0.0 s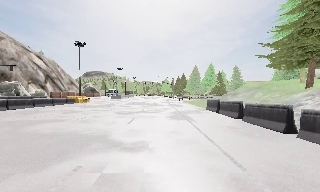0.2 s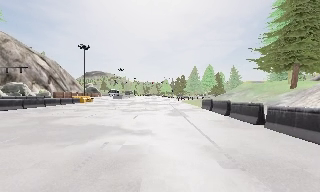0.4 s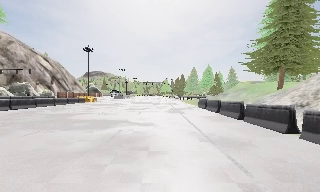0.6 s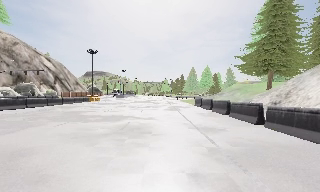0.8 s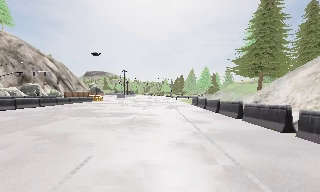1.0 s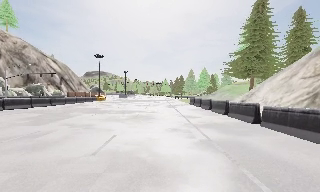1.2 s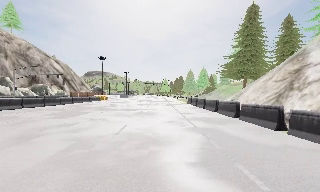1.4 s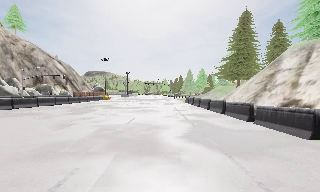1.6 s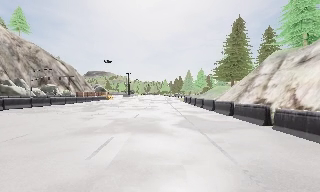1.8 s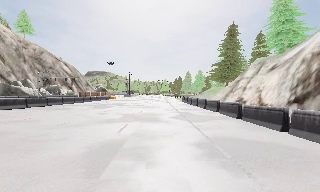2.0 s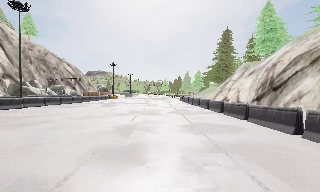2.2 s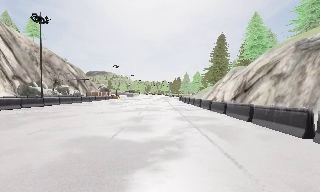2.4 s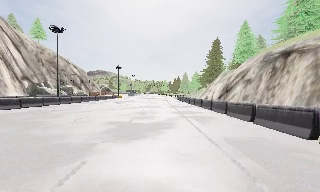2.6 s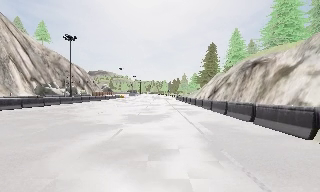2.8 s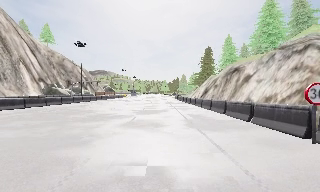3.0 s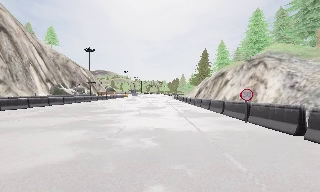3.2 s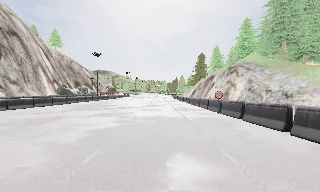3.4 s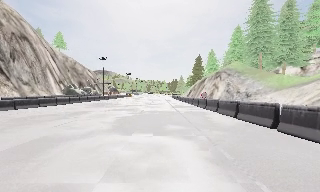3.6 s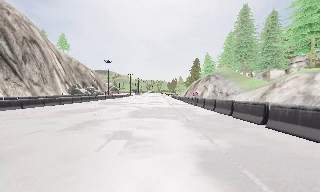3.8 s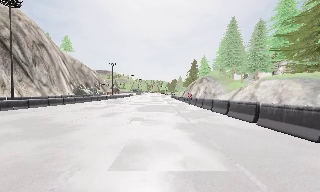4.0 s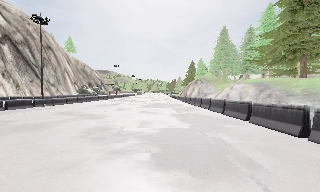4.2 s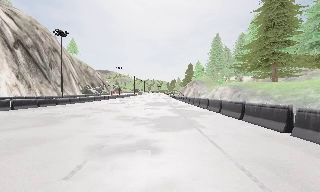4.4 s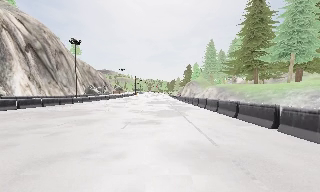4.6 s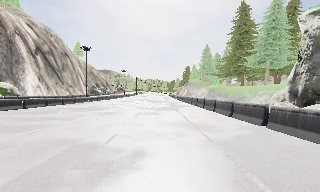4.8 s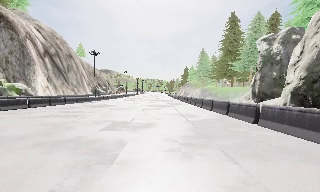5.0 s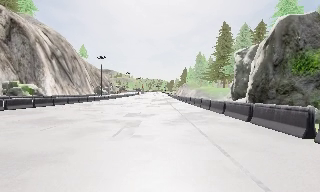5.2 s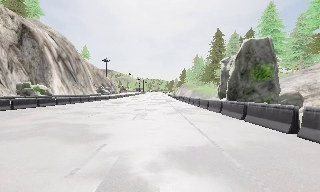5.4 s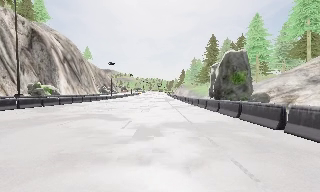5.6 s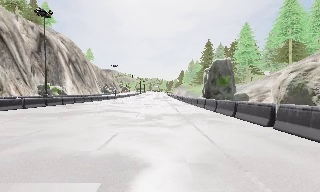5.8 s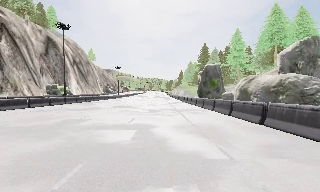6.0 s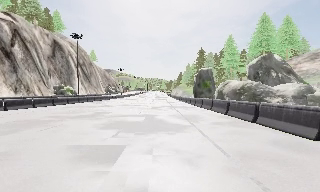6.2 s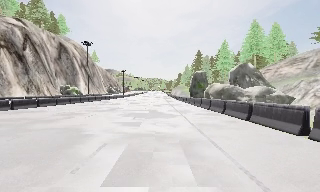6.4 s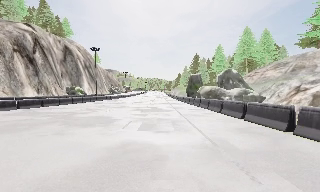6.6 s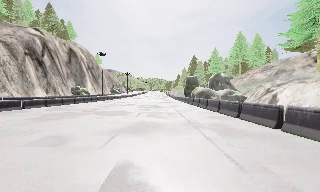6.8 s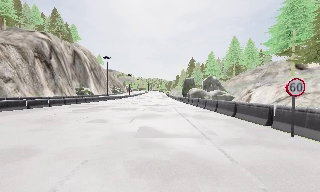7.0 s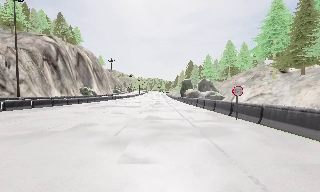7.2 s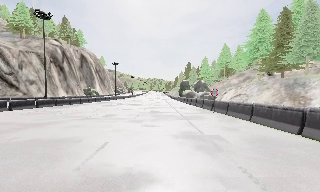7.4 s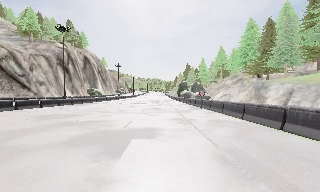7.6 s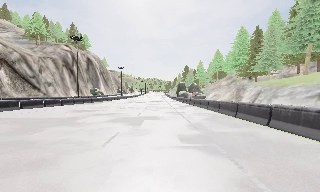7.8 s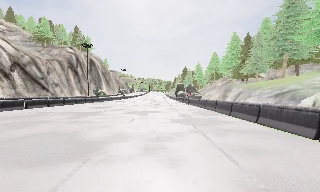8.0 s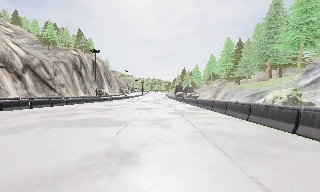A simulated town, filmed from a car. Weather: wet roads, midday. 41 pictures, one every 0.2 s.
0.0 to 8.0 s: The camera travels backward, about 150 m, so what stands in front gets smaller. It gains speed.
The film runs backward here.
